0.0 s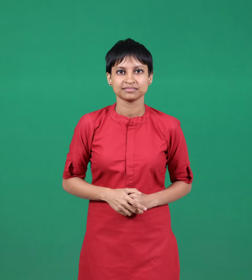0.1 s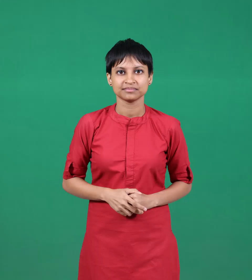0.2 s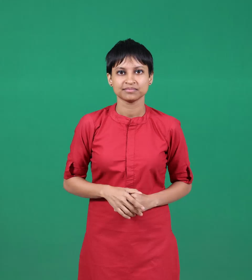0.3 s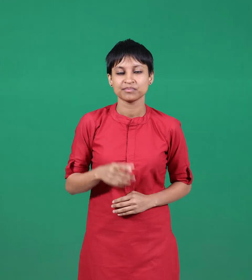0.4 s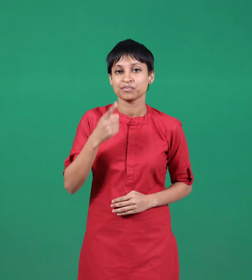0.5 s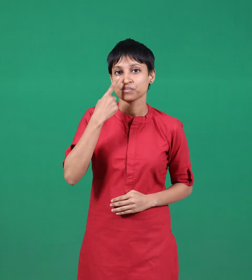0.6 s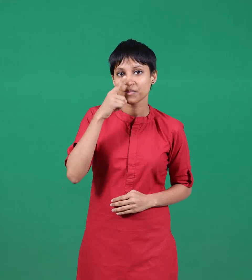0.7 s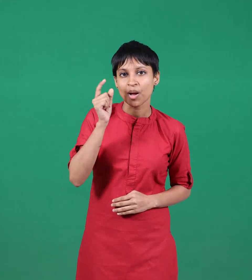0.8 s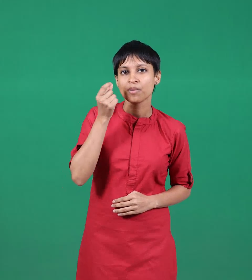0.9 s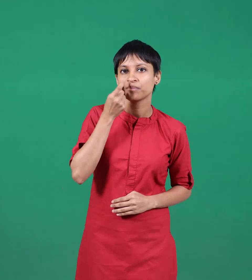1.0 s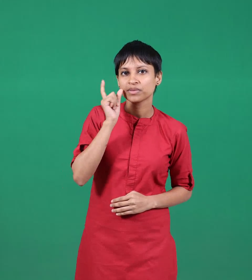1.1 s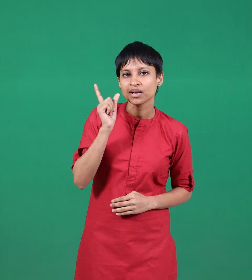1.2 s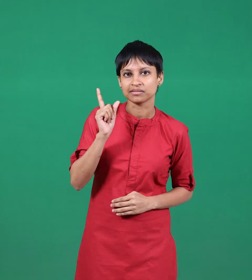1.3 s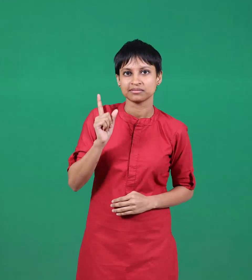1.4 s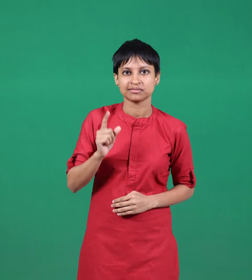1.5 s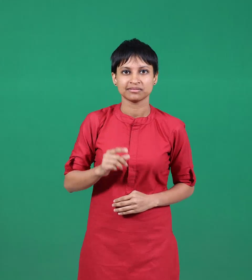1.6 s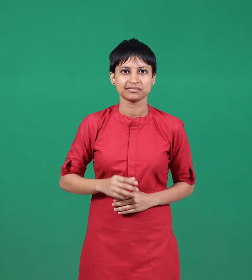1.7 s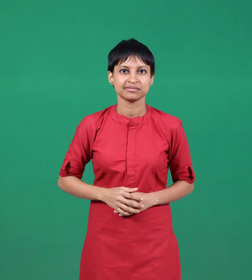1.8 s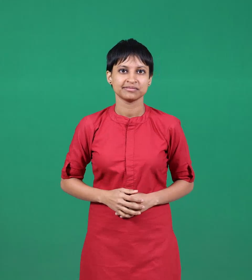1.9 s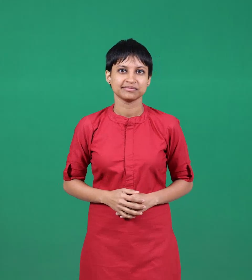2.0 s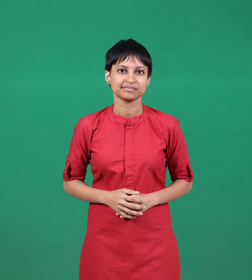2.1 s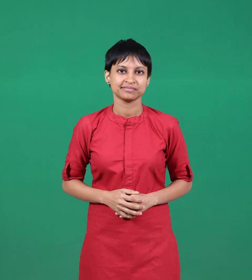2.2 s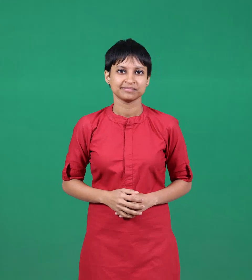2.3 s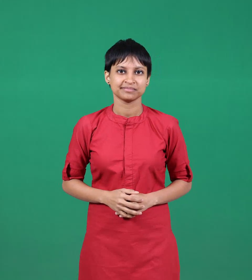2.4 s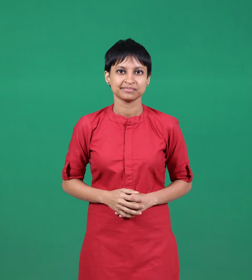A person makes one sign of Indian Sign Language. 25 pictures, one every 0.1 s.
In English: parent
